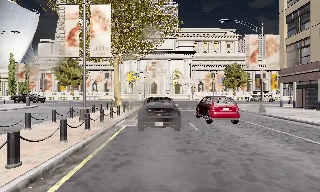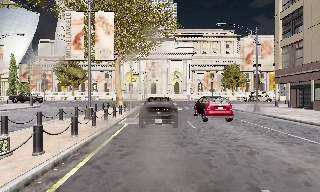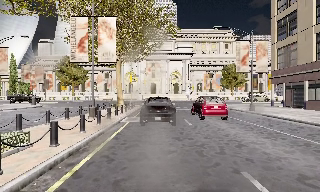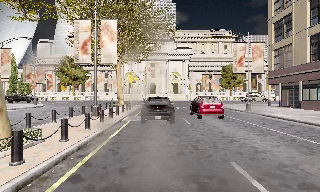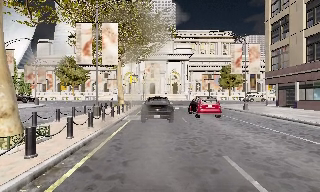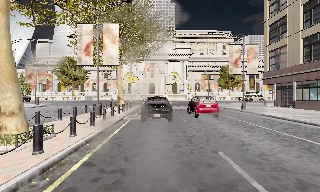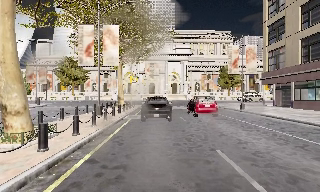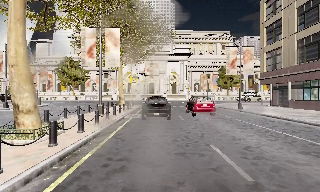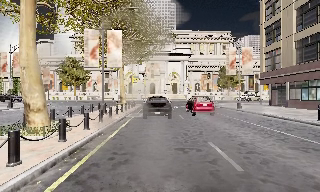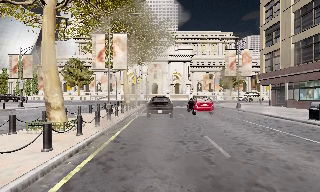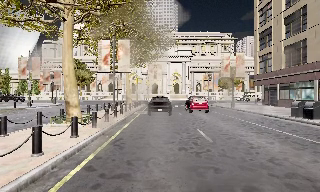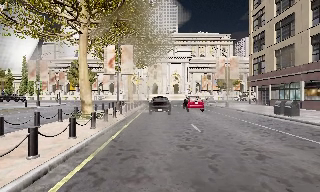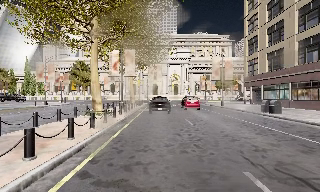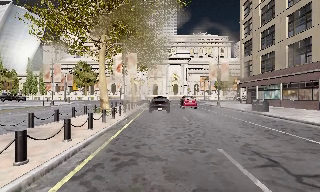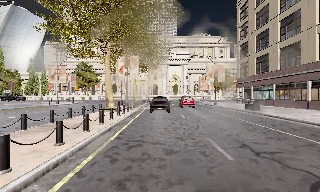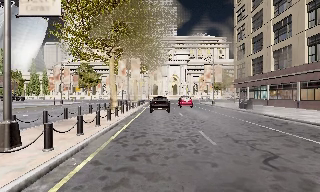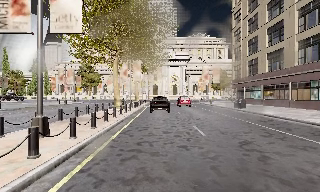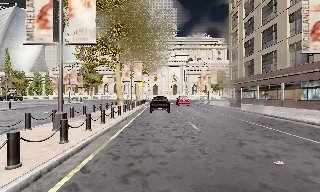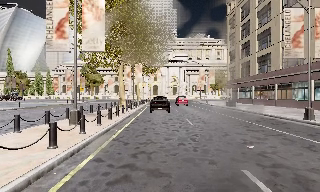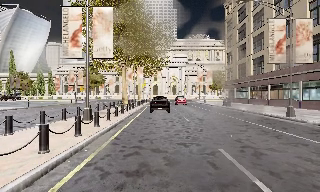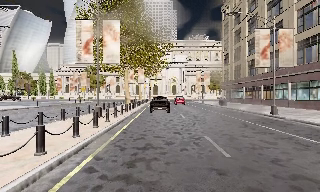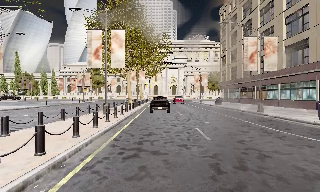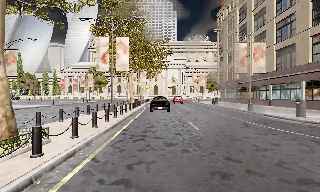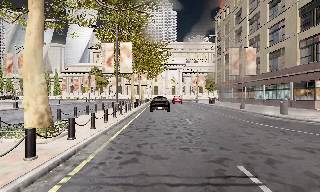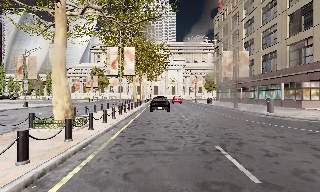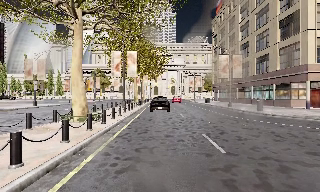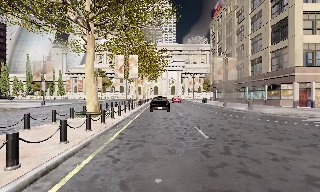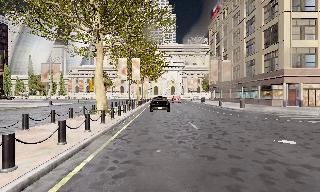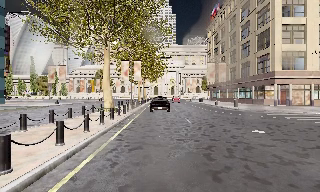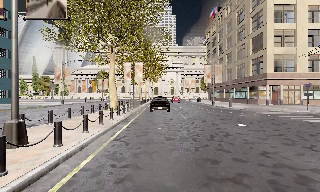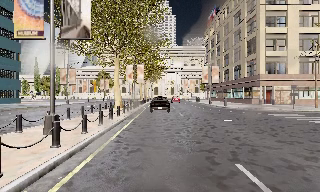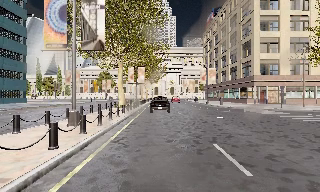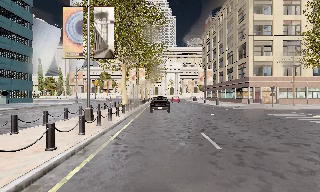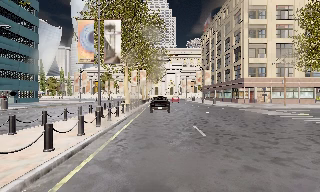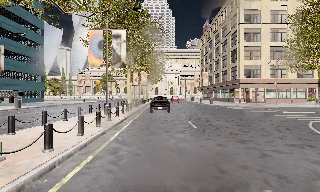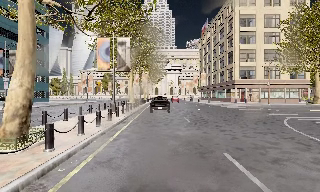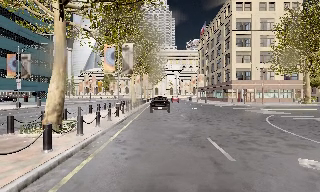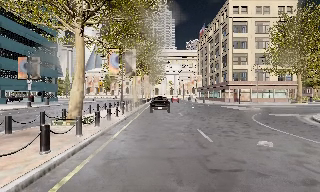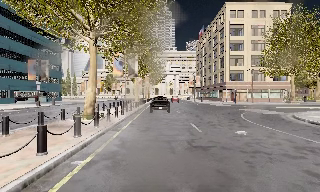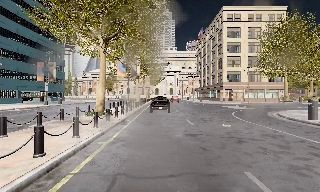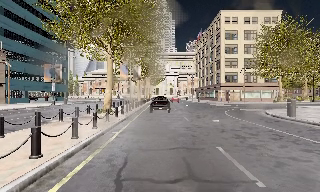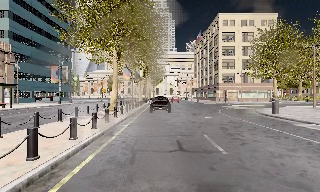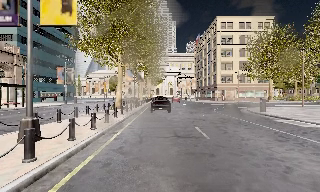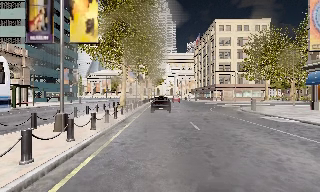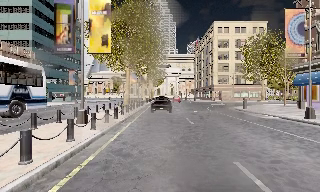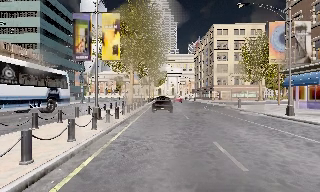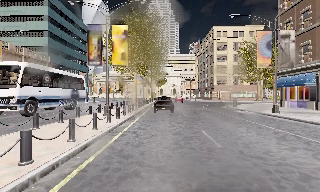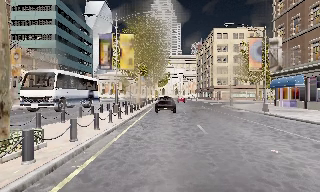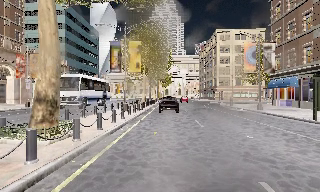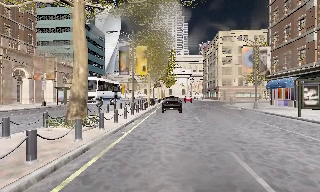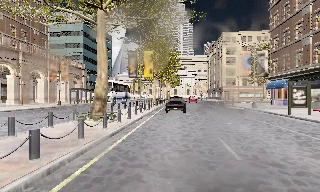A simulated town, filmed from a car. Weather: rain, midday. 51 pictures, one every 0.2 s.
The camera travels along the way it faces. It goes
backward.
0.0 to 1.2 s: The camera travels backward, about 2.5 m, so what stands in front gets smaller. It loses speed.
1.2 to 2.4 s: The camera travels backward, about 6 m, so what stands in front gets smaller. It gains speed.
2.4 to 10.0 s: The camera travels backward, about 55 m, so what stands in front gets smaller.
The film runs backward here.
